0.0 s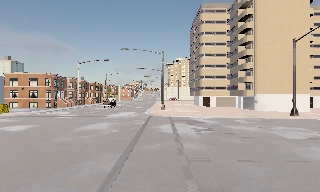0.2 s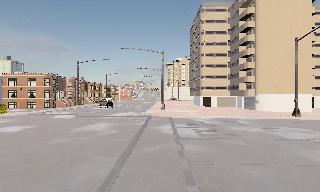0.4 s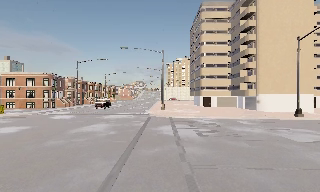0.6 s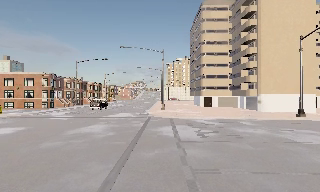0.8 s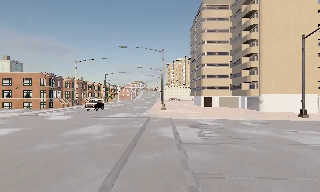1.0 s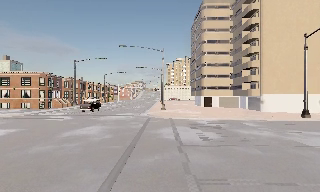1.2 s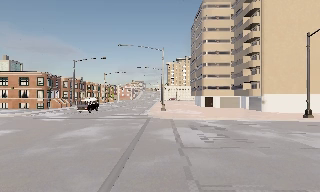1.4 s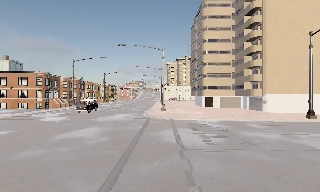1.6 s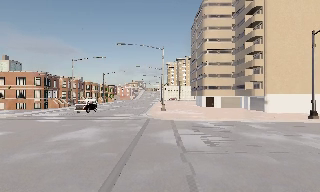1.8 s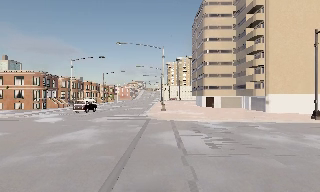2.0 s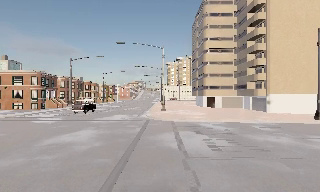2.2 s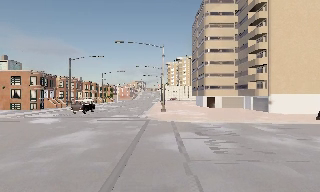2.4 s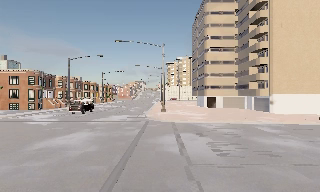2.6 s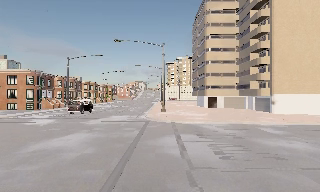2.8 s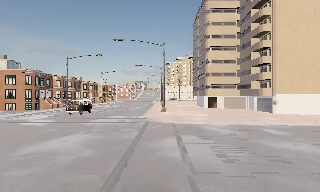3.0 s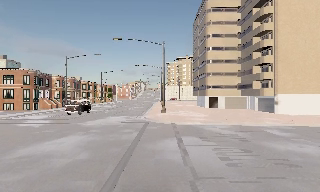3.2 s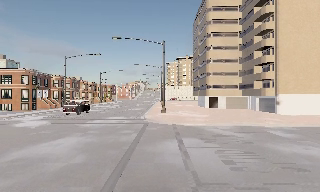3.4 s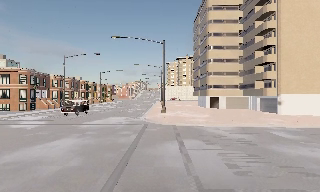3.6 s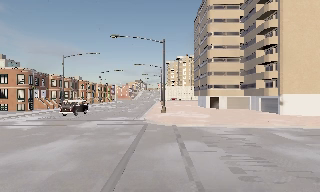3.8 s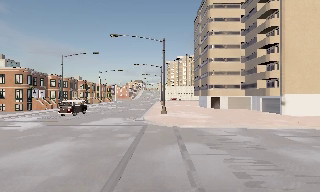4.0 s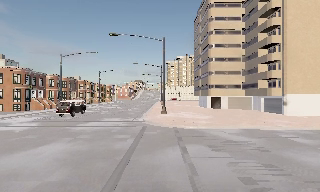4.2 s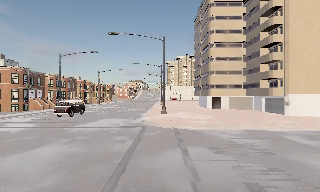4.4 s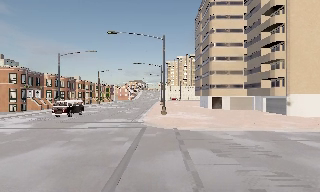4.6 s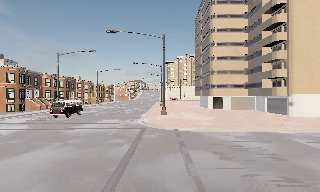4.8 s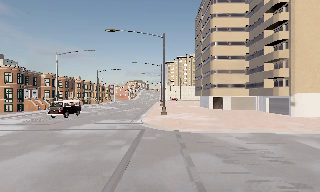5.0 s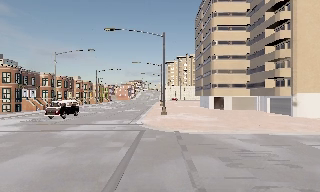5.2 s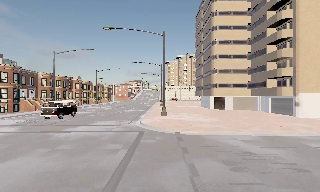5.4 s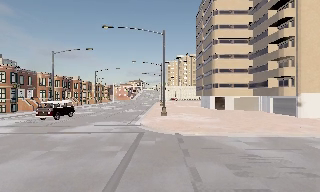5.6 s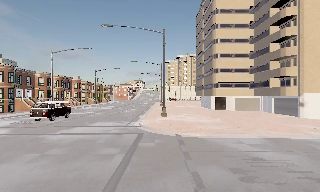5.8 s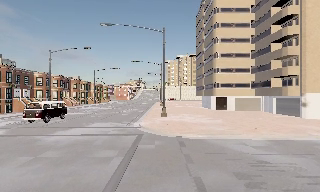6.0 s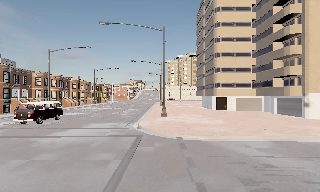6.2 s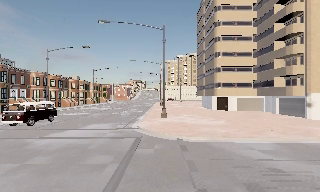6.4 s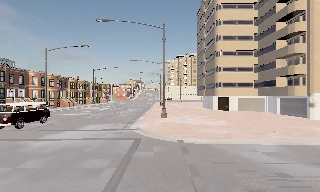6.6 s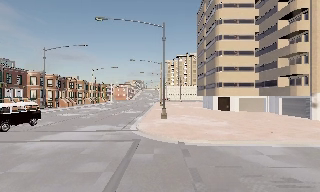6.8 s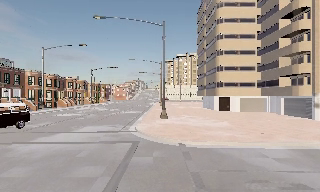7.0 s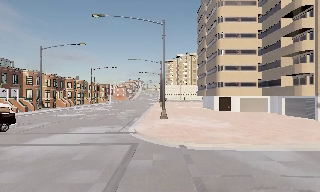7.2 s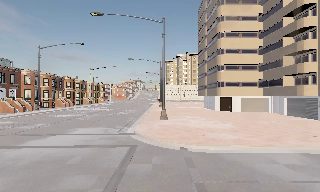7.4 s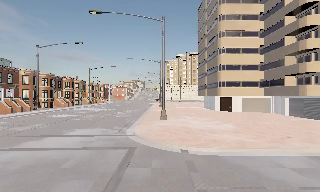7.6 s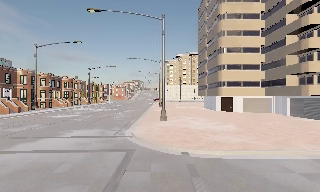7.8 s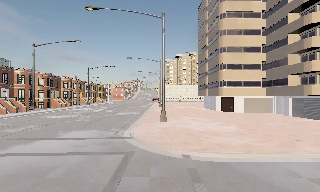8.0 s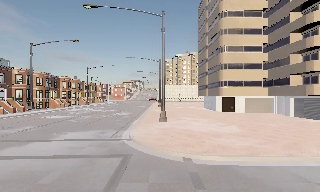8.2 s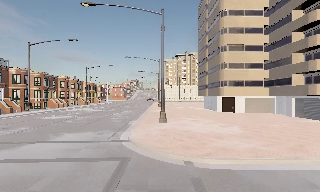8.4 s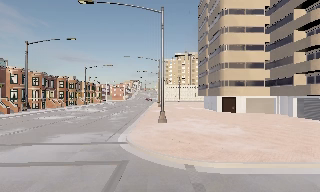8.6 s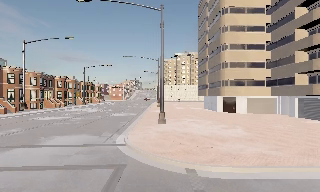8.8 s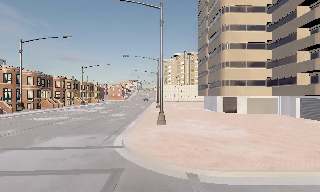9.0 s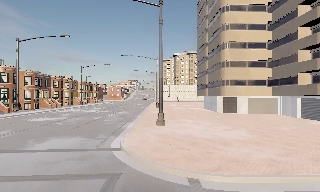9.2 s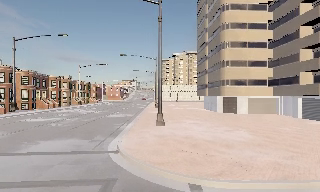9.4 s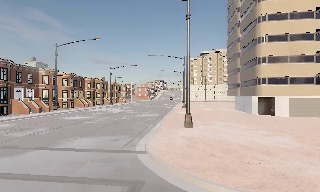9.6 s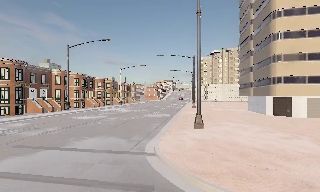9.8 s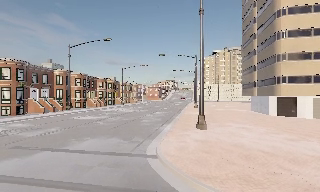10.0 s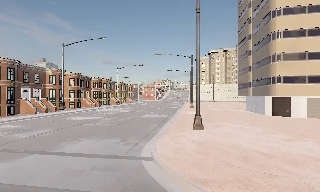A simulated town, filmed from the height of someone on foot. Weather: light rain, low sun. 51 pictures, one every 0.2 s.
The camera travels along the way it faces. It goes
forward.
0.0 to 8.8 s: The camera travels forward, about 15 m, so what stands in front looms larger.
8.8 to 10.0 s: The camera swings to its left by about 10 degrees, and the scene slides to the right. It travels forward, about 2 m, so what stands in front looms larger.
The film runs forward here.
